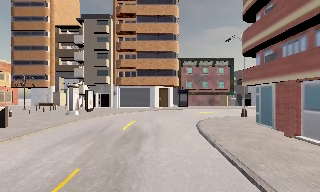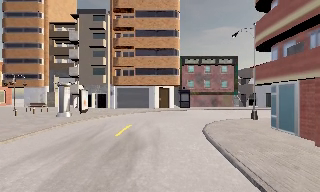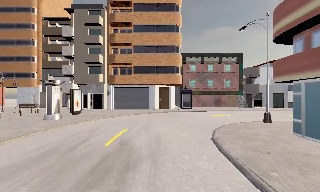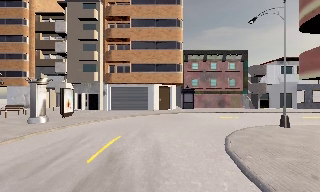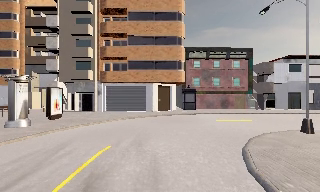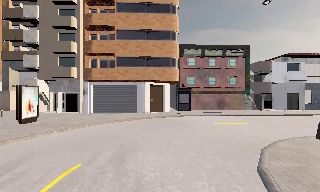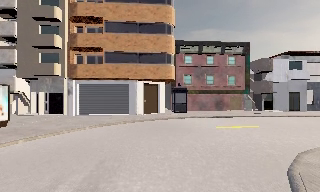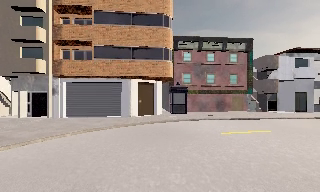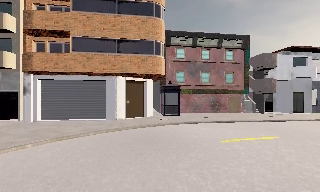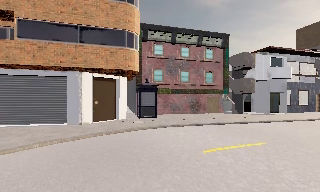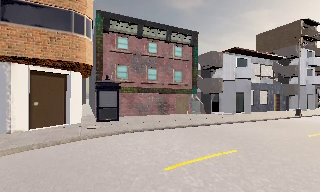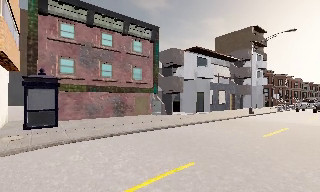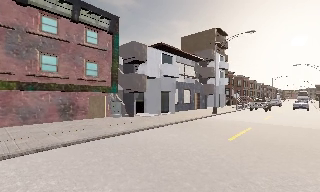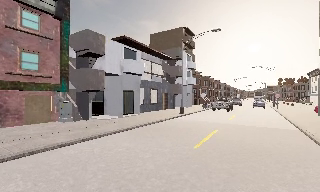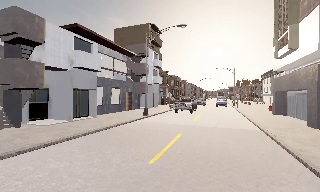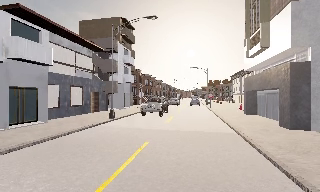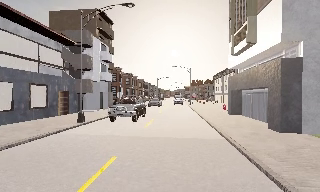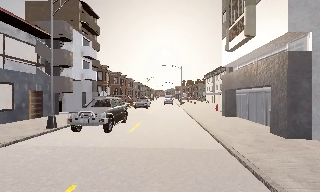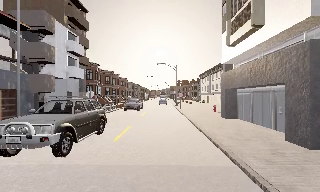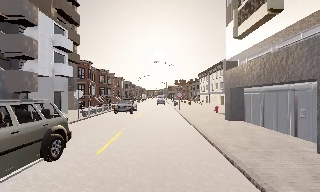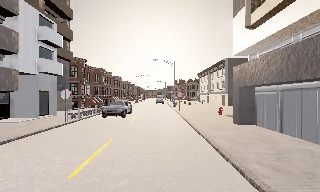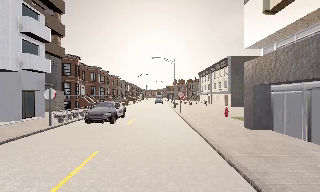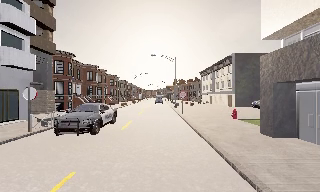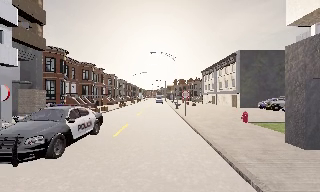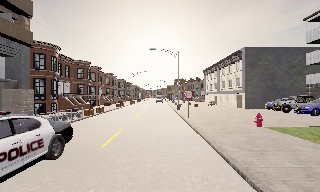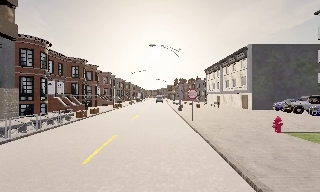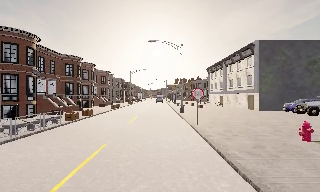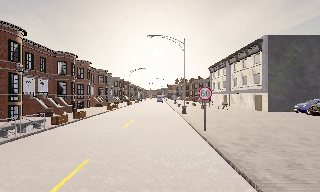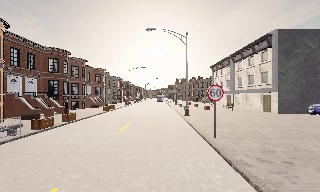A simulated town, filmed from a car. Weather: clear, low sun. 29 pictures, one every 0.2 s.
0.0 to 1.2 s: The camera travels forward, about 9 m, so what stands in front looms larger.
1.2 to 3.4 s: The scene slides to the left, as the camera pans about 85 degrees to its right. It travels forward, about 17 m.
3.4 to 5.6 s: The camera travels forward, about 16 m, so what stands in front looms larger.
The film runs forward here.
